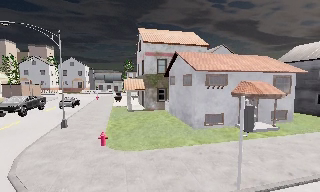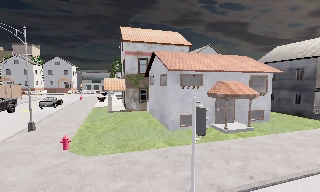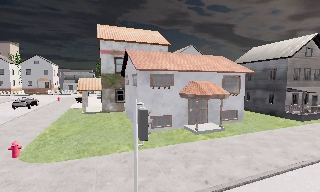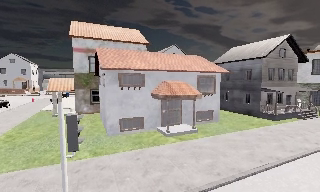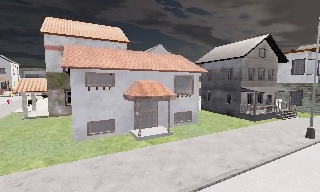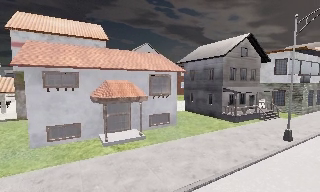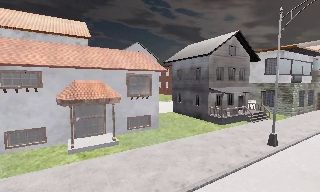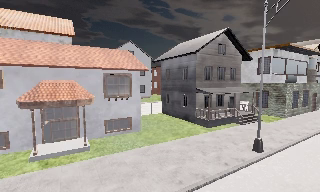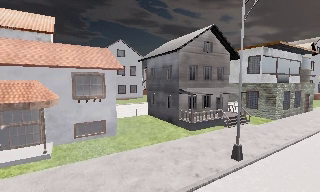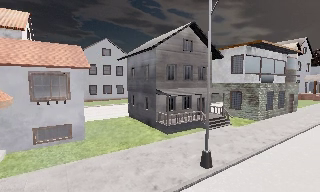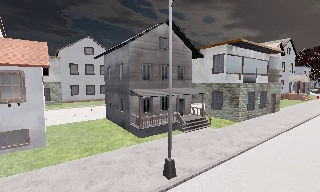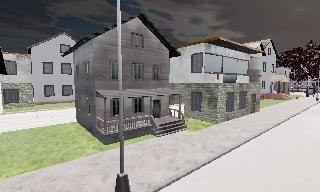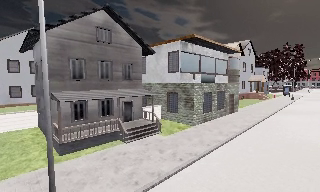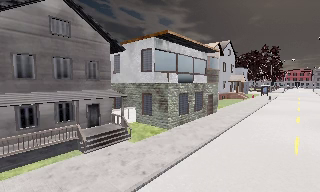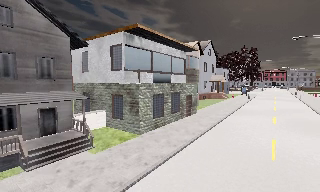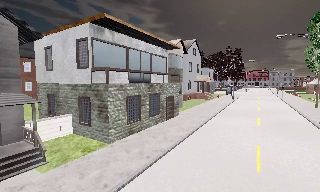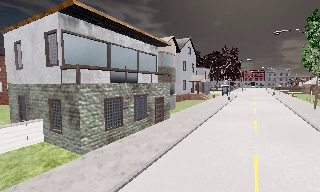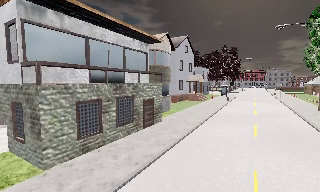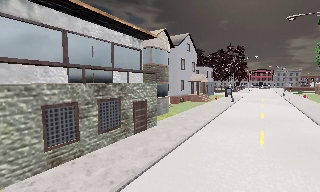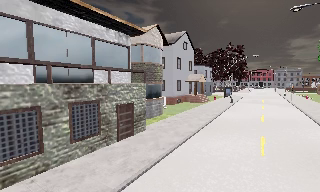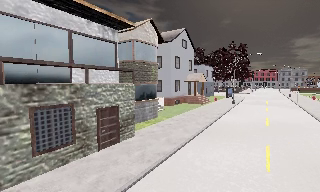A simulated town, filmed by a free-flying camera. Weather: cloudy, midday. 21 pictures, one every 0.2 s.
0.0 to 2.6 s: The camera pans to its right, which is clockwise from overhead, by about 35 degrees. It travels to its right and forward, about 20 m, so close, fixed things drift to the left.
2.6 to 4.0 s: The camera travels forward and to its right, about 11 m, so what stands in front looms larger.
The film runs forward here.
